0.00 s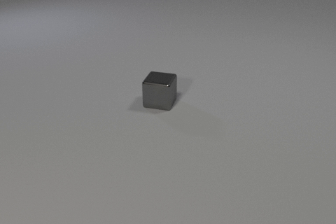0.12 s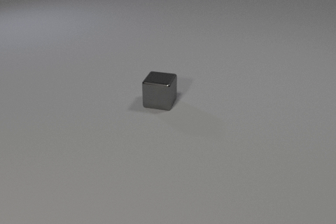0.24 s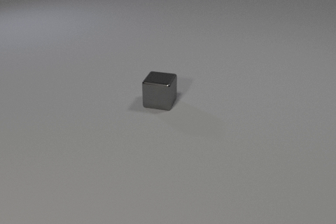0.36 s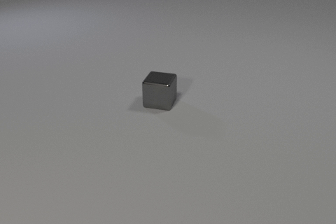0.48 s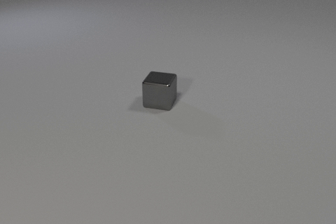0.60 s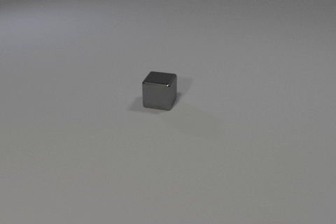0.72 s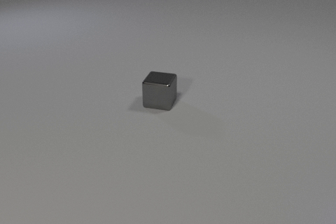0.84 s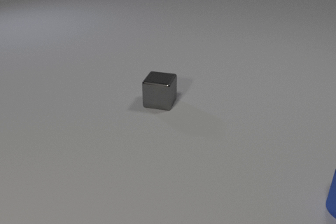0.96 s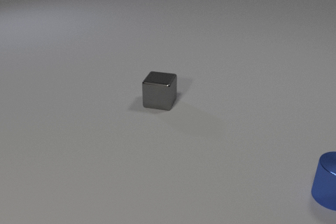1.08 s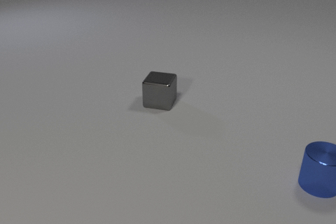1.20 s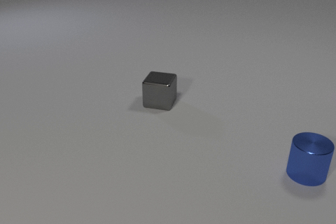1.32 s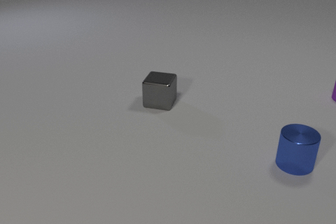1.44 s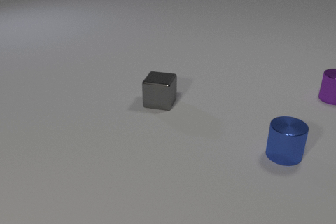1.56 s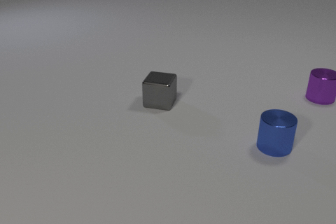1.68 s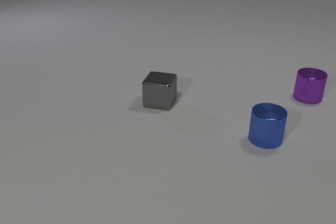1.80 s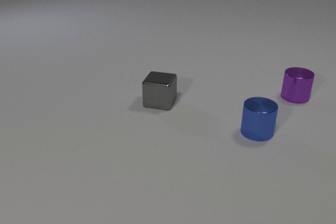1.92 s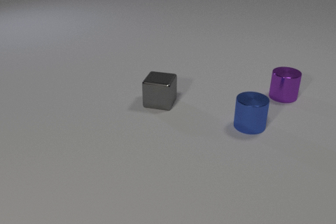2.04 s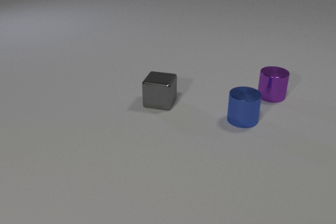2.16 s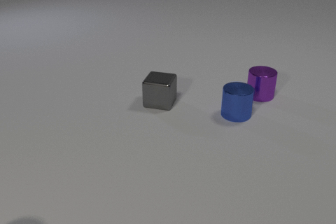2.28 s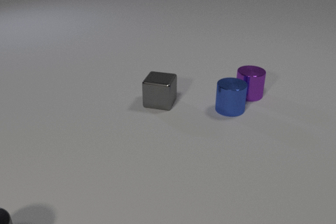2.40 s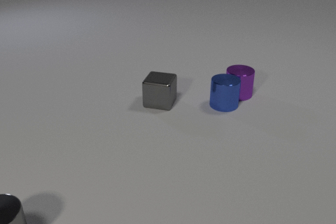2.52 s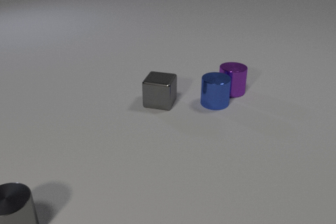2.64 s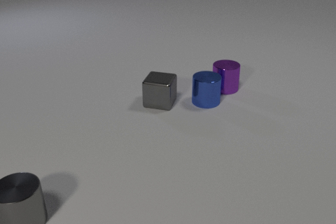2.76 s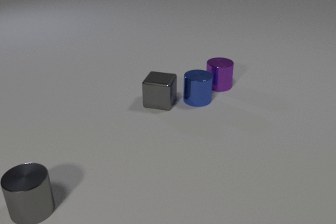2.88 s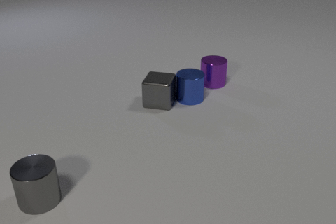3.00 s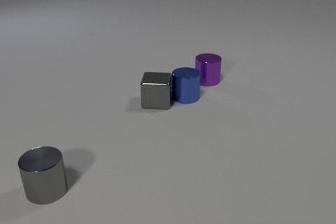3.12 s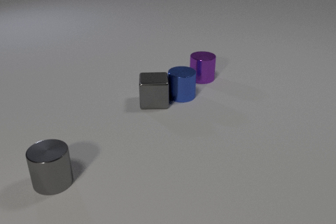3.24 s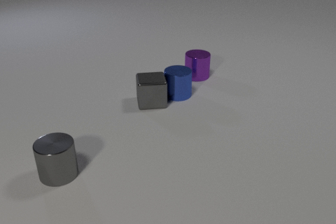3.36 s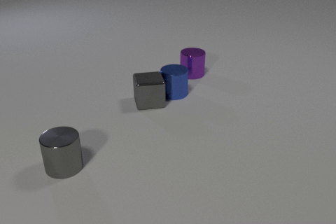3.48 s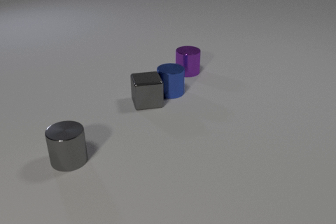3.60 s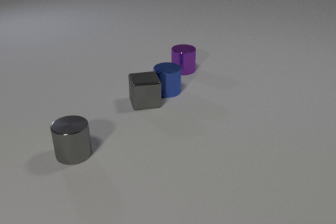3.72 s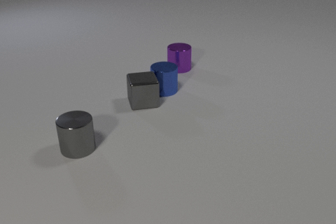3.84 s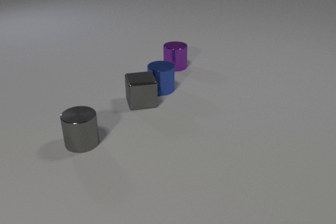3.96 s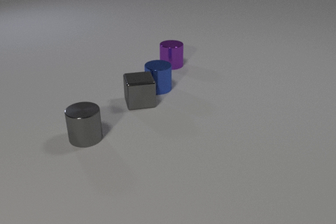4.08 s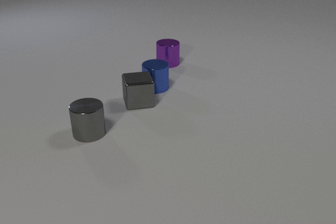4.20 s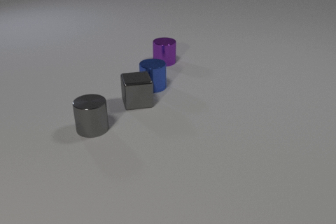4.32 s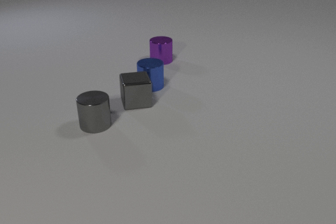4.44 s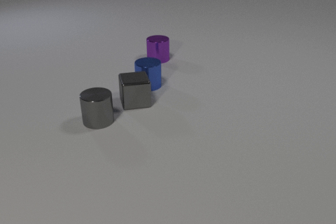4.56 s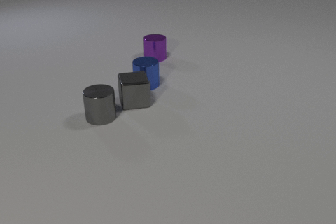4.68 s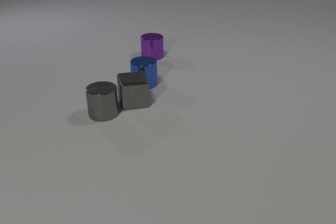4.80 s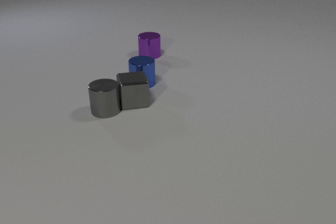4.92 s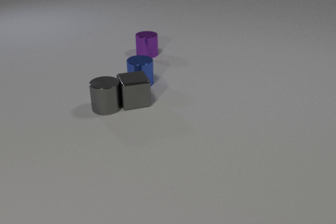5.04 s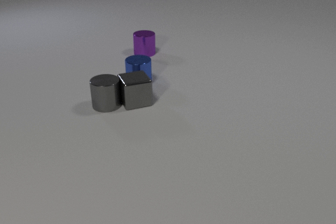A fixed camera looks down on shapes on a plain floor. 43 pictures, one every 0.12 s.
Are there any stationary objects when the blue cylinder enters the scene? yes.
What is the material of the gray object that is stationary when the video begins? metal.
How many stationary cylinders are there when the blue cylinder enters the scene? 0.
0.00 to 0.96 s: The blue metal cylinder comes in at the right edge, slides to the left and away from the camera.
0.96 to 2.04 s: The blue metal cylinder slides away from the camera and to the left. The purple metal cylinder comes in at the right edge, slides to the left.
2.04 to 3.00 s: The blue metal cylinder slides to the left and away from the camera. The purple metal cylinder slides to the left. The gray metal cylinder comes in at the bottom edge, slides away from the camera and to the right. The blue metal cylinder and the purple metal cylinder collide. The blue metal cylinder and the gray metal cube collide.
3.00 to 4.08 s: The blue metal cylinder slides to the left and away from the camera. The purple metal cylinder slides away from the camera and to the left. The gray metal cube slides to the left. The gray metal cylinder slides away from the camera and to the right.
4.08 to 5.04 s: The blue metal cylinder slides to the left and away from the camera. The purple metal cylinder slides away from the camera and to the left. The gray metal cylinder slides away from the camera. The gray metal cube and the gray metal cylinder collide.
